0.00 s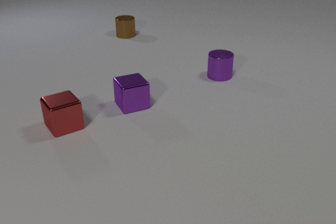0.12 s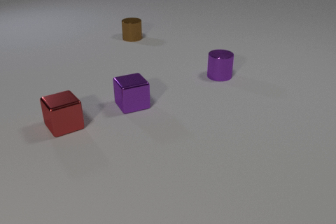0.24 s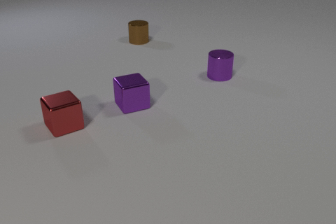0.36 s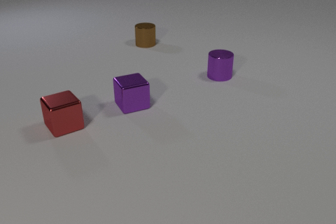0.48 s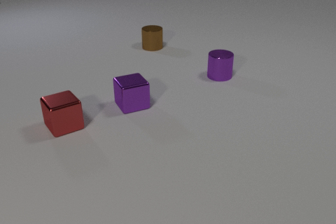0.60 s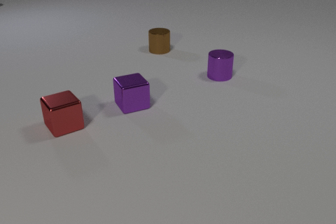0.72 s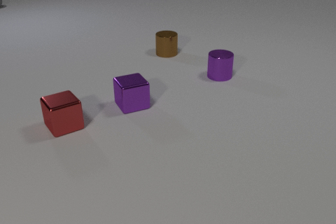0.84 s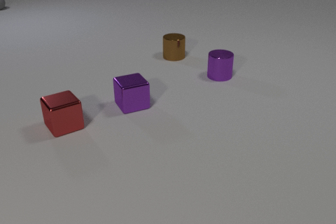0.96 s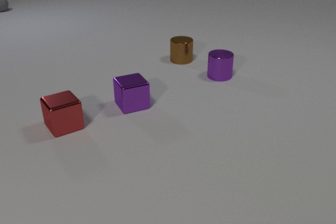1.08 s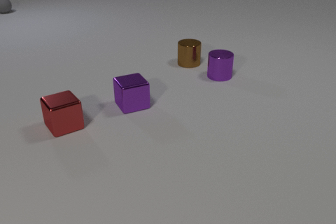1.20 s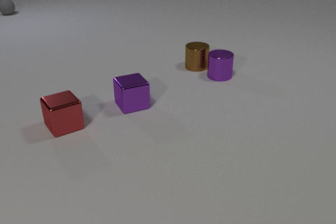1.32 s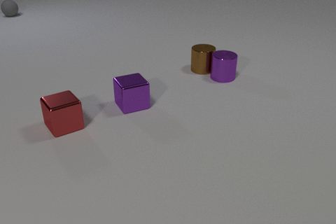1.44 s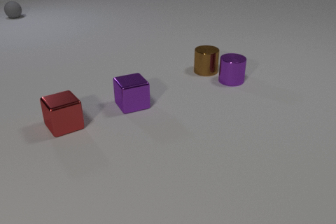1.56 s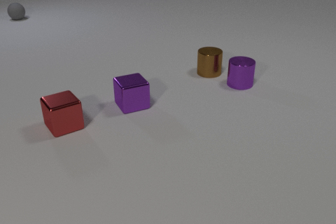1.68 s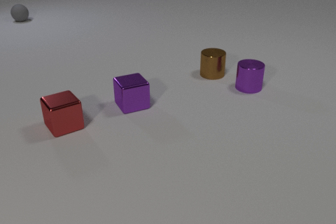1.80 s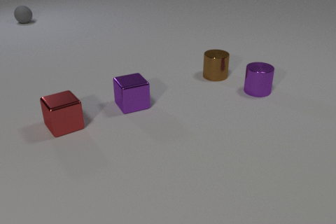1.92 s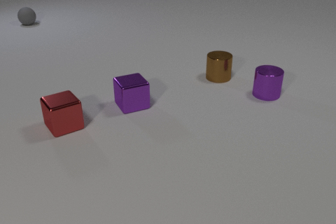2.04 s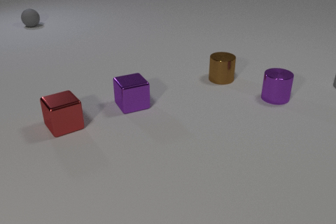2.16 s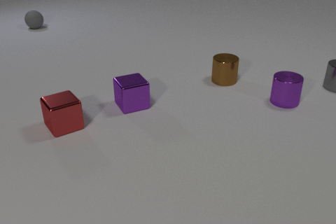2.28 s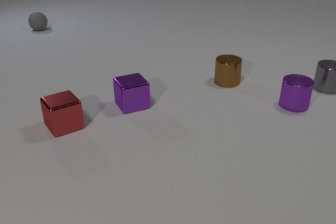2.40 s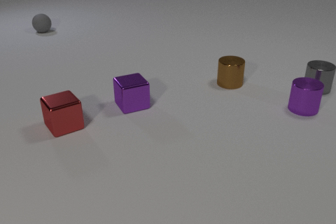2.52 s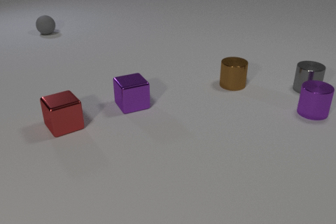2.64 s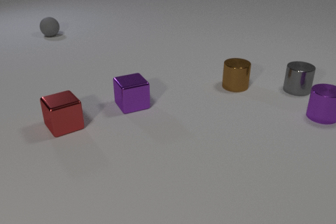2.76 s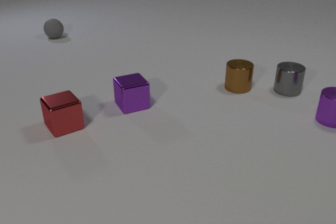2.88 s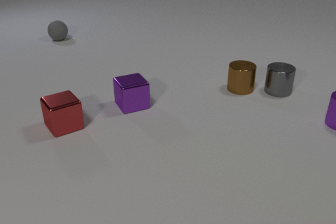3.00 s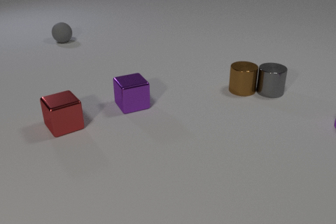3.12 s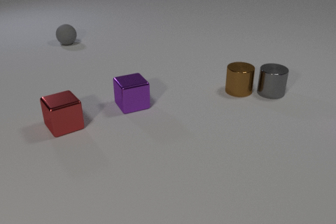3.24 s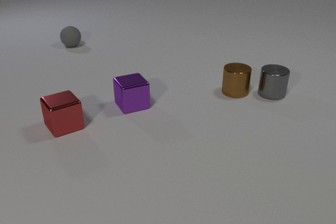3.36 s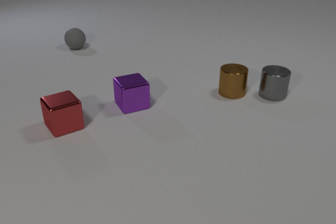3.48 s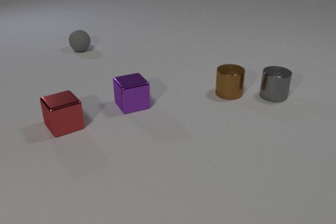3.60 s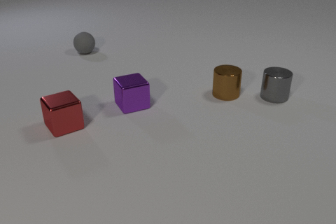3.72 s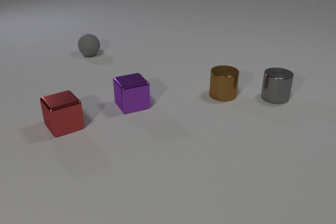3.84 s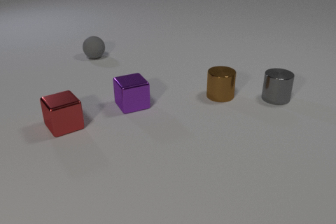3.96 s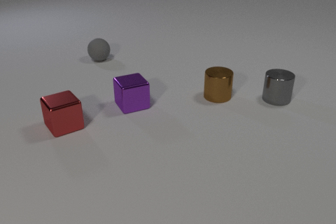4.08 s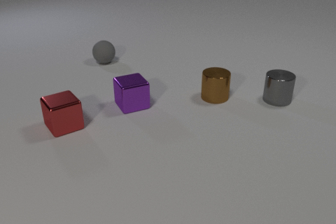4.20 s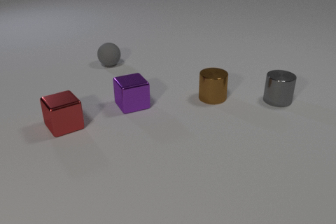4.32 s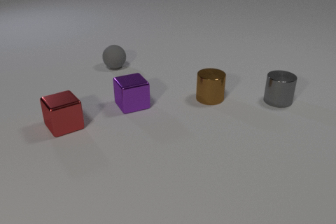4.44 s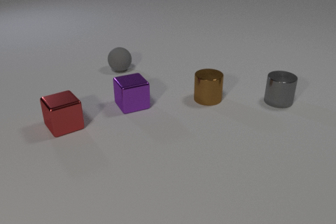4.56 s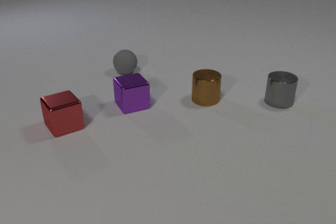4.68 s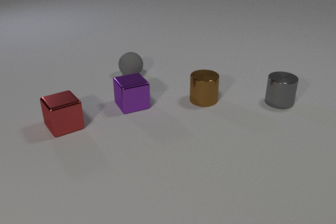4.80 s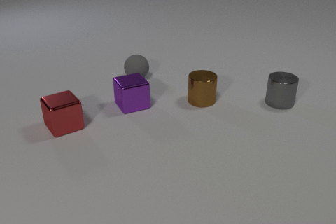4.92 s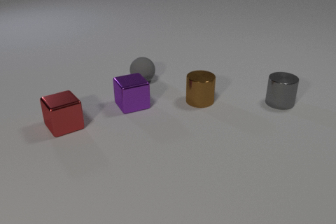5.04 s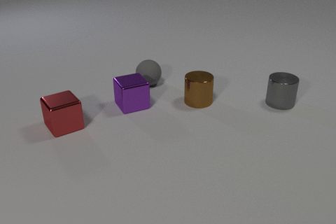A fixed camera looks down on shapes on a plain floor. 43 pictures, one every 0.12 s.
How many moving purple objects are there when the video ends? 0.
How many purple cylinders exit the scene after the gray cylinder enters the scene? 1.
Are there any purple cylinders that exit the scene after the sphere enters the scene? yes.
0.00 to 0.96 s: The brown metal cylinder slides toward the camera and to the right. The gray rubber sphere comes in at the left edge, rolls toward the camera.
0.96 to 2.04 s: The brown metal cylinder slides toward the camera and to the right. The purple metal cylinder slides to the right and toward the camera. The gray rubber sphere rolls toward the camera and to the right. The brown metal cylinder and the purple metal cylinder collide.
2.04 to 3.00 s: The brown metal cylinder slides toward the camera and to the right. The purple metal cylinder slides to the right and toward the camera. The gray metal cylinder slides to the left and toward the camera. The gray rubber sphere rolls toward the camera and to the right. The brown metal cylinder and the gray metal cylinder collide.
3.00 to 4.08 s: The brown metal cylinder slides to the left and toward the camera. The gray metal cylinder slides toward the camera and to the right. The gray rubber sphere rolls toward the camera and to the right.
4.08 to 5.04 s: The brown metal cylinder slides to the left and toward the camera. The gray metal cylinder slides toward the camera. The gray rubber sphere rolls toward the camera and to the right.
